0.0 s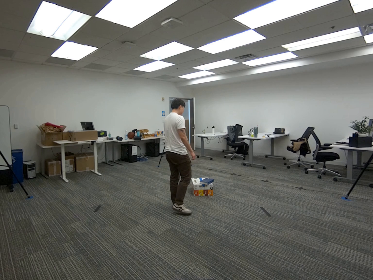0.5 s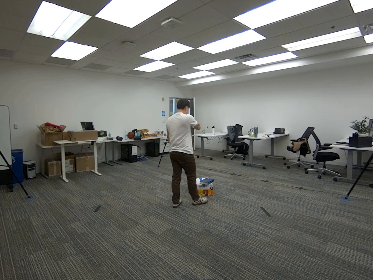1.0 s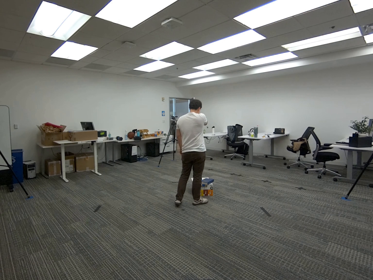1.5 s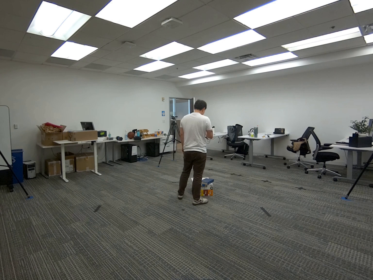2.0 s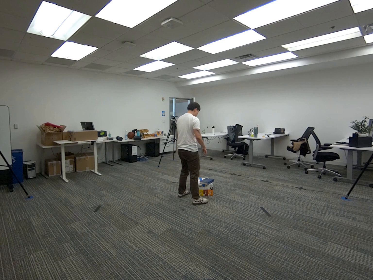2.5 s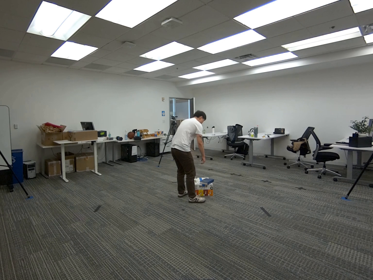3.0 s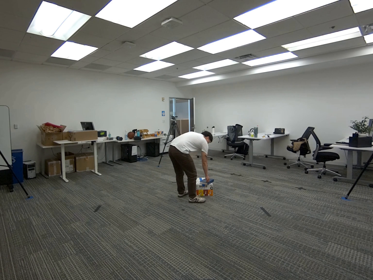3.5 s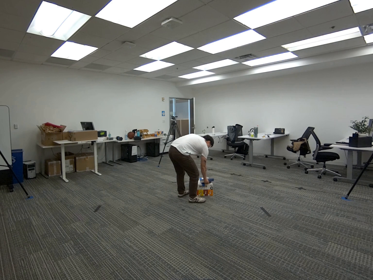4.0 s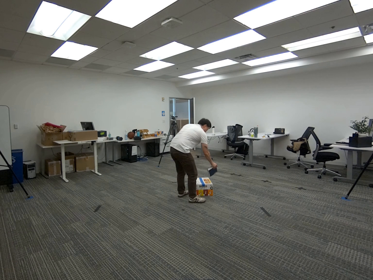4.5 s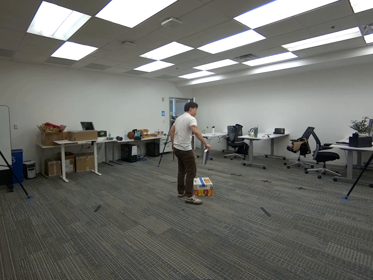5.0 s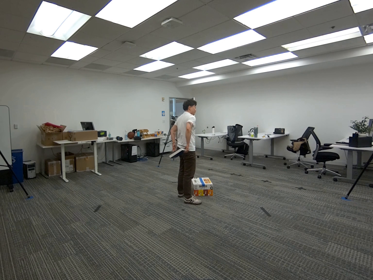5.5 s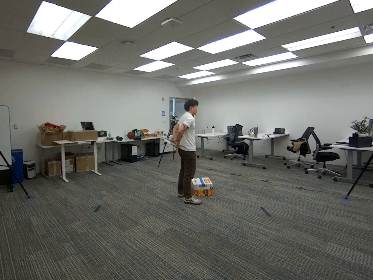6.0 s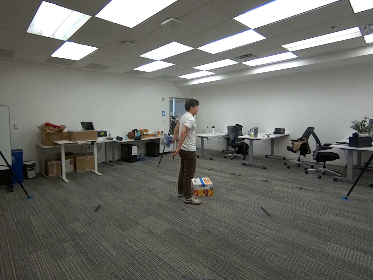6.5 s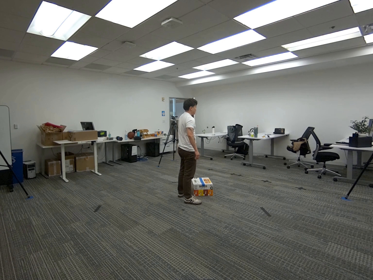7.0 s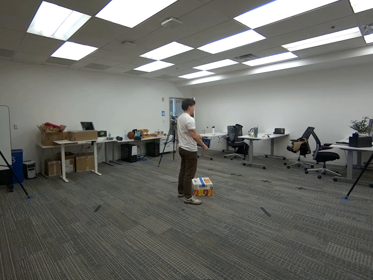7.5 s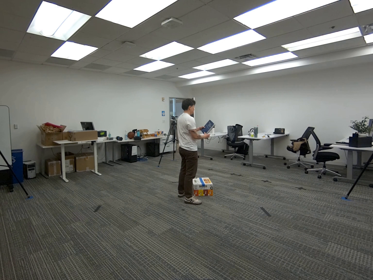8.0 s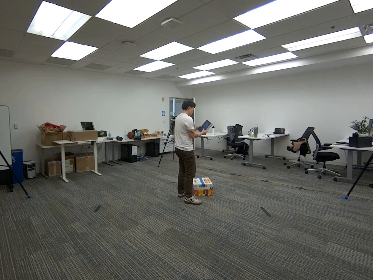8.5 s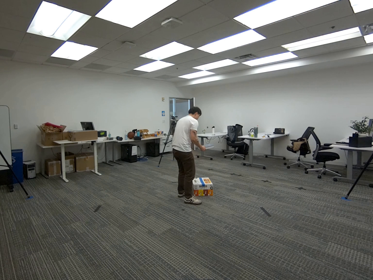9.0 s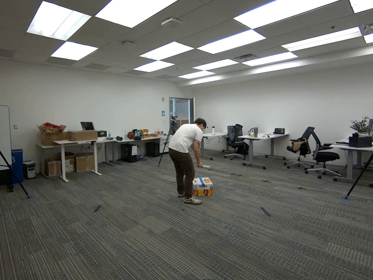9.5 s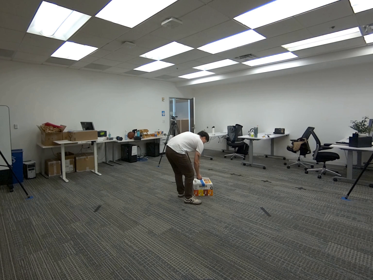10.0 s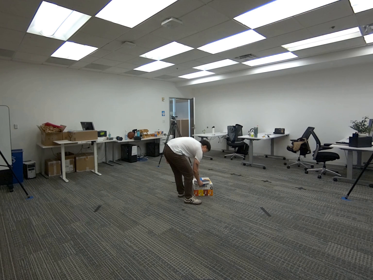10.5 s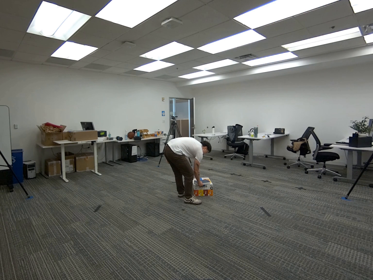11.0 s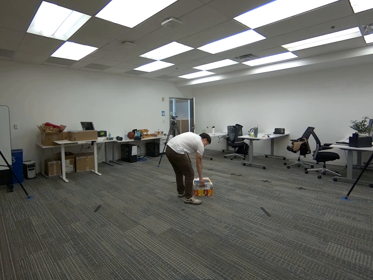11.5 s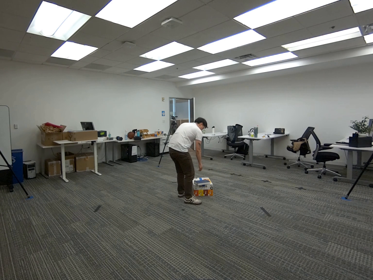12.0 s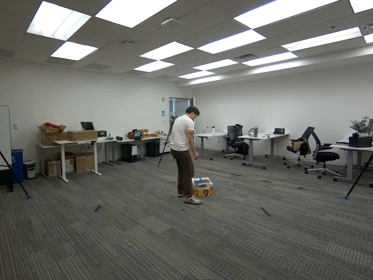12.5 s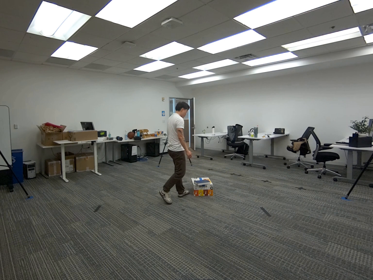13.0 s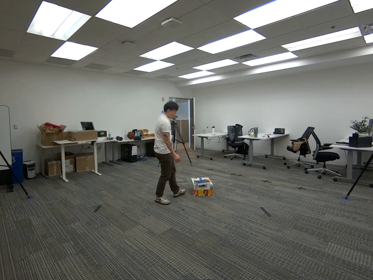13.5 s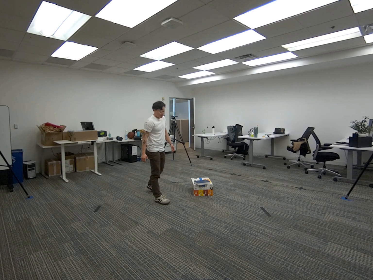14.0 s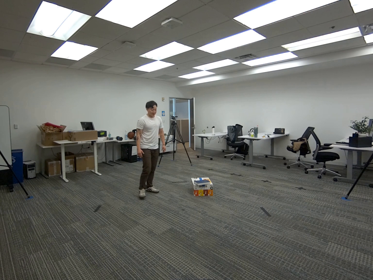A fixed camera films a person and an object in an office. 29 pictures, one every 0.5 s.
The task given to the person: Walk to the dark blue book on the snack box. Pick it up with your right hand, pass it behind your back to your left hand, then back to your right hand, and finally place the book back on the box with your right hand.
